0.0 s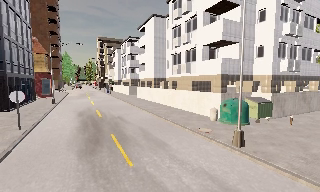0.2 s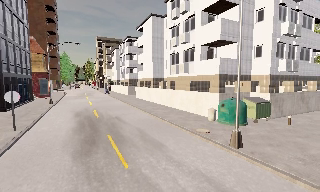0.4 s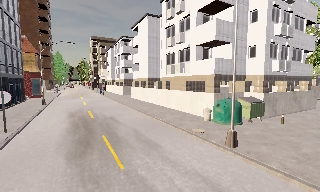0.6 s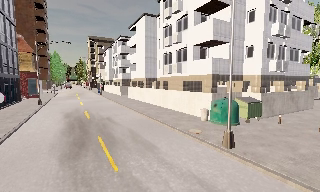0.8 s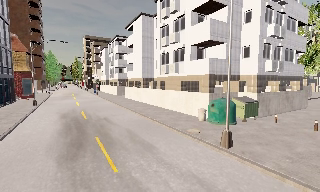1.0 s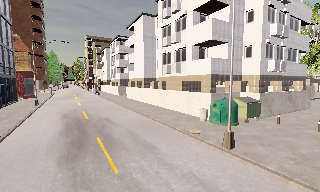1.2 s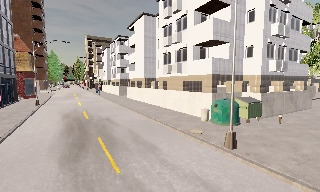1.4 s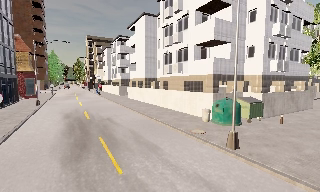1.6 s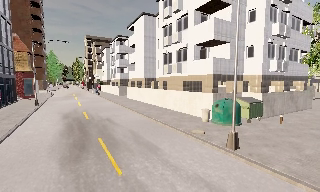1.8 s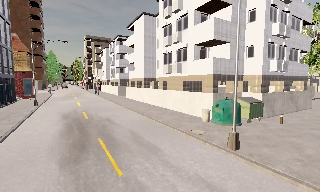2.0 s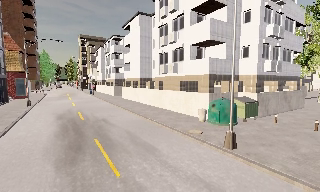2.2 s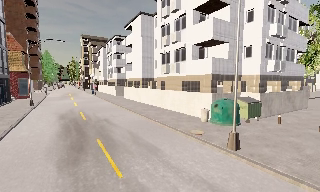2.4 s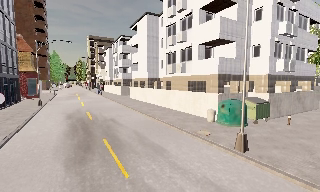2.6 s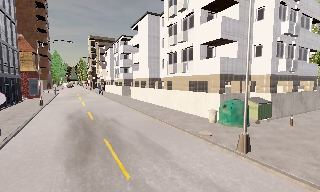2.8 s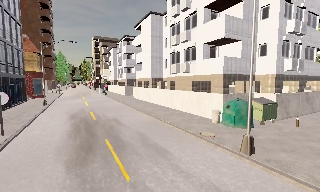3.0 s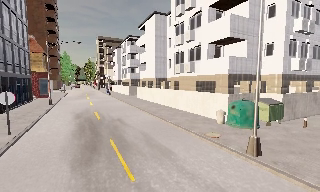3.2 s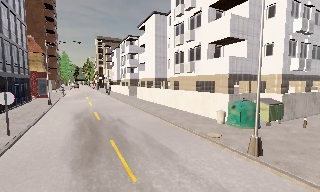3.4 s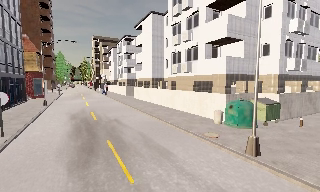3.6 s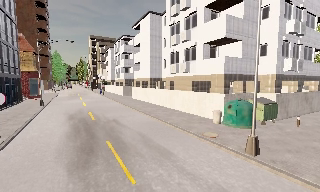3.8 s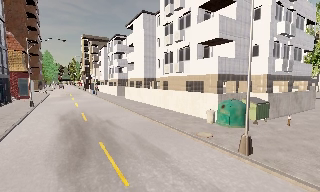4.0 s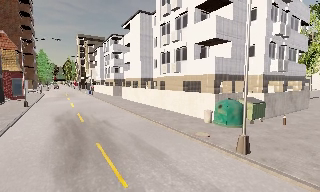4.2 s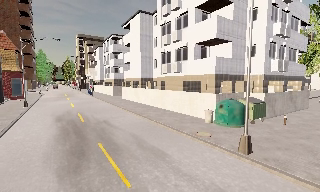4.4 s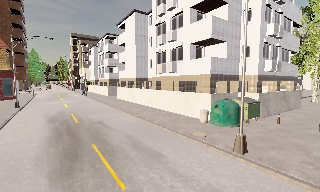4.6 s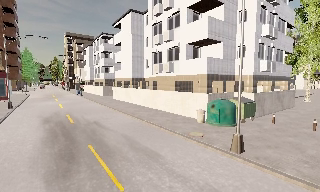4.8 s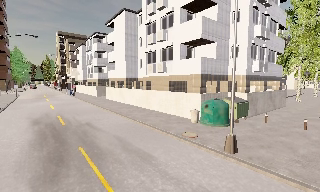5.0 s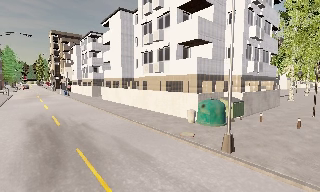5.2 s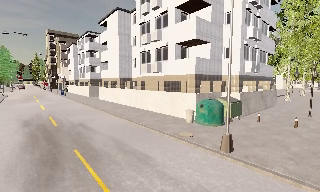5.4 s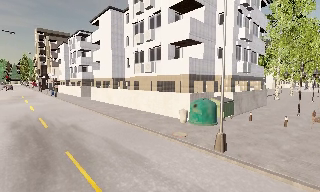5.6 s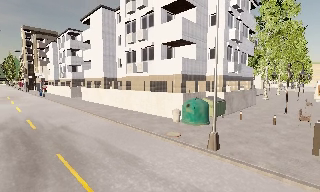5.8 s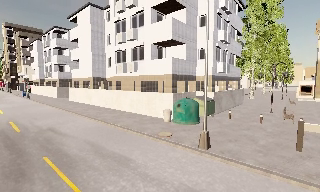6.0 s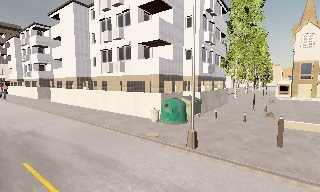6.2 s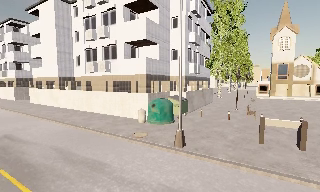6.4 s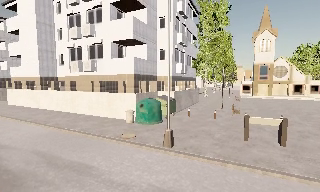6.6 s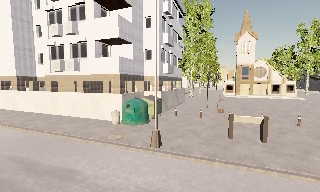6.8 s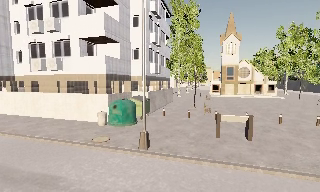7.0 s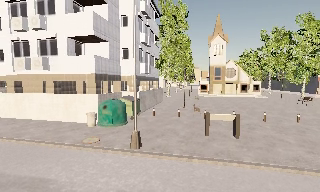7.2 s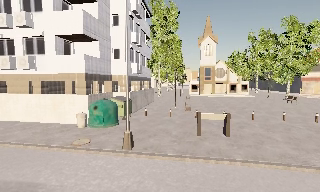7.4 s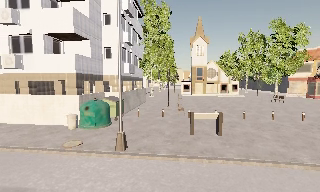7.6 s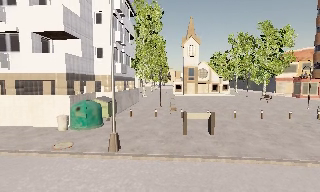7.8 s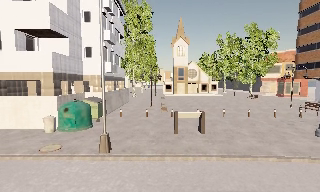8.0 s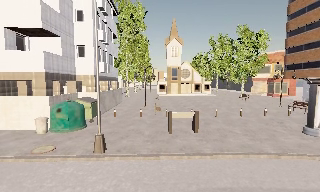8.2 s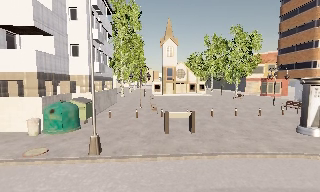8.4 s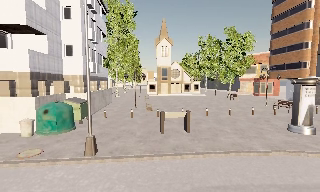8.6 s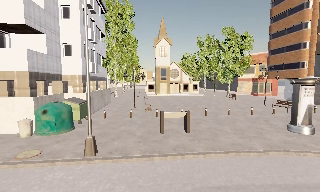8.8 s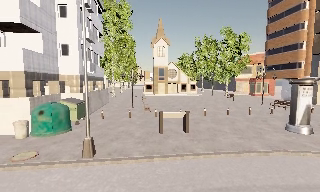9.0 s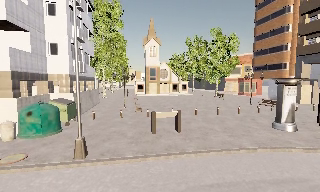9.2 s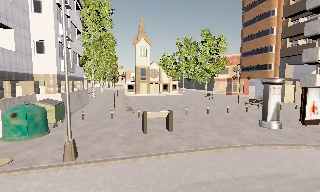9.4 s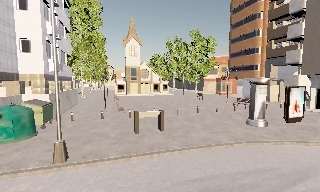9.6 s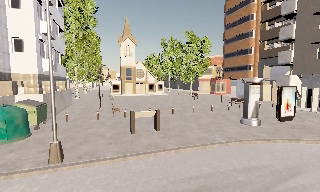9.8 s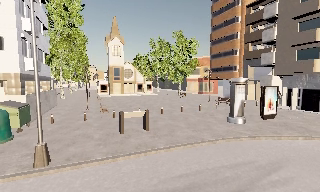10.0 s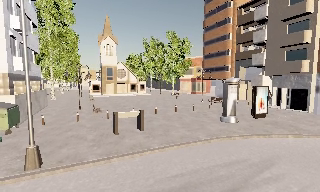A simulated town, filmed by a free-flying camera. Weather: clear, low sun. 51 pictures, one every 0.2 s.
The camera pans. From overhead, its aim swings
clockwise.
The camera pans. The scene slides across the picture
to the left.
0.0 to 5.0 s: The camera pans to its right, which is clockwise from overhead, by about 15 degrees. It travels forward and to its left, about 1.5 m, so what stands in front looms larger.
5.0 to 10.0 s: The camera pans to its right, which is clockwise from overhead, by about 75 degrees. It travels to its left, about 1.5 m.
The film runs backward here.
